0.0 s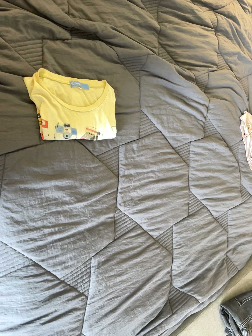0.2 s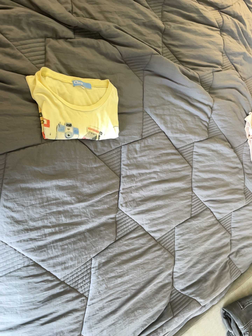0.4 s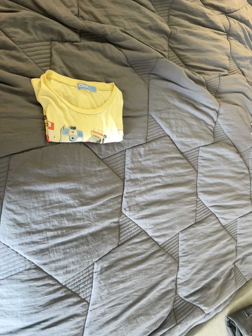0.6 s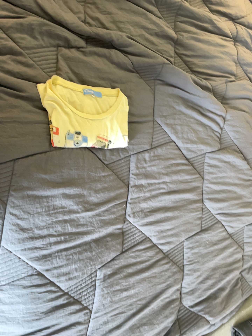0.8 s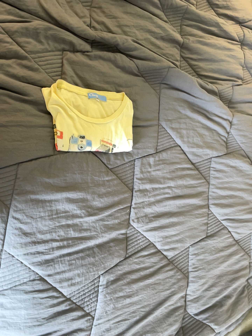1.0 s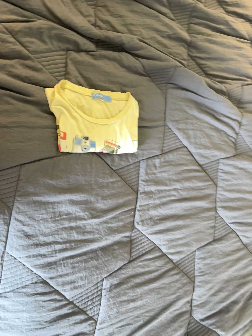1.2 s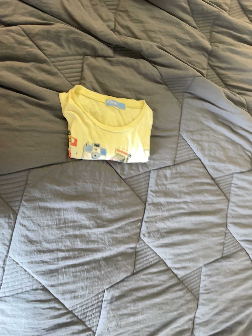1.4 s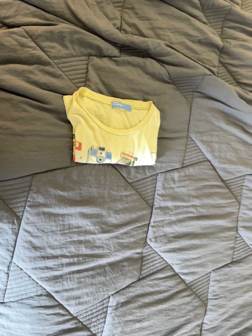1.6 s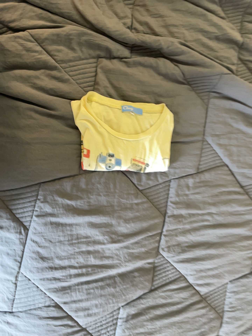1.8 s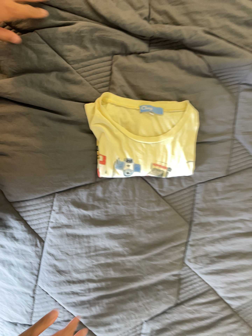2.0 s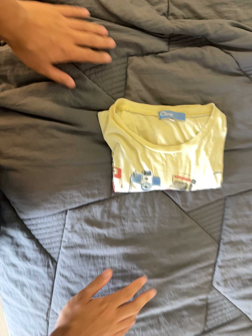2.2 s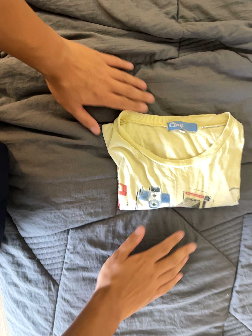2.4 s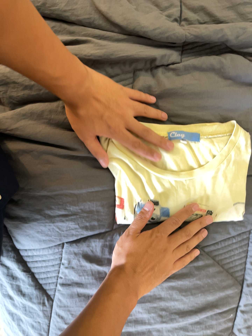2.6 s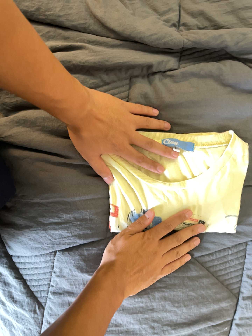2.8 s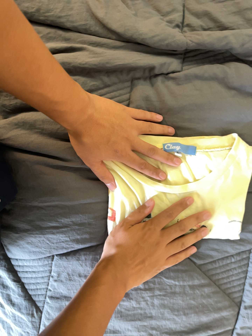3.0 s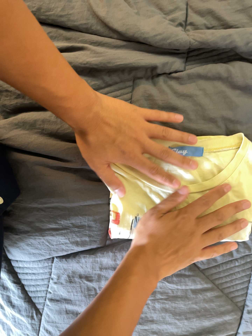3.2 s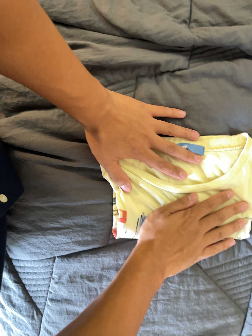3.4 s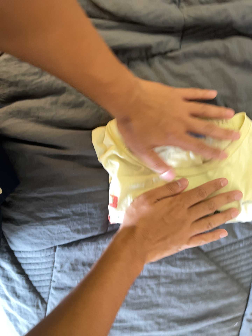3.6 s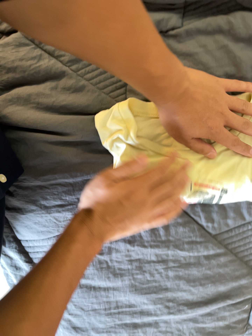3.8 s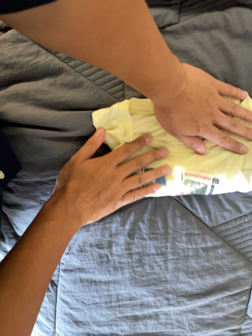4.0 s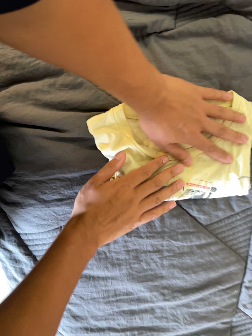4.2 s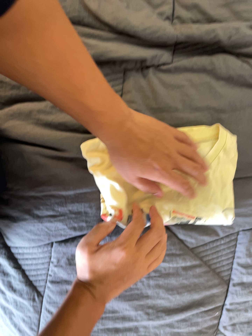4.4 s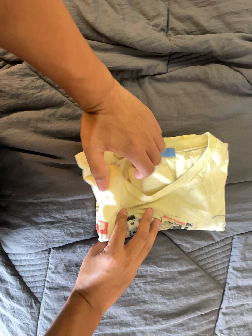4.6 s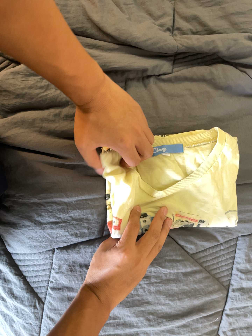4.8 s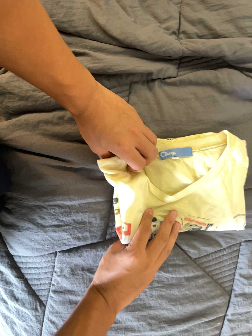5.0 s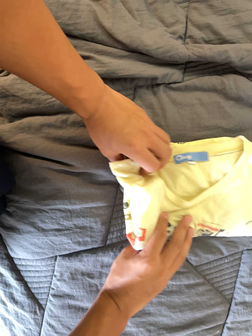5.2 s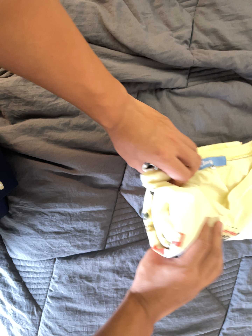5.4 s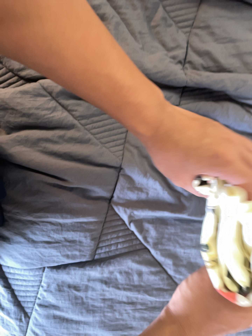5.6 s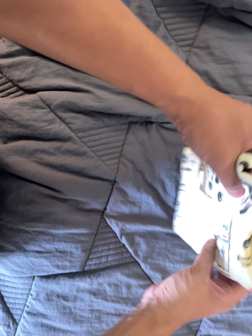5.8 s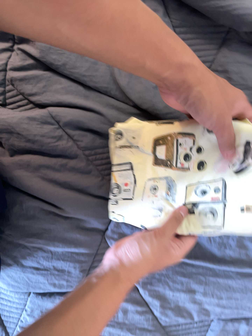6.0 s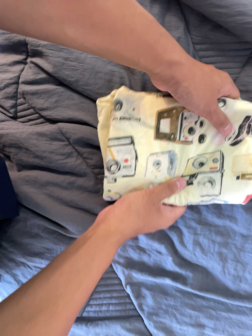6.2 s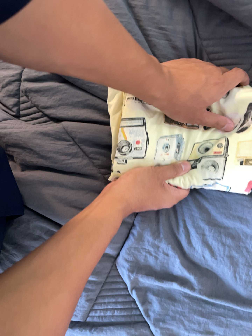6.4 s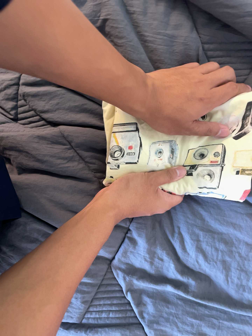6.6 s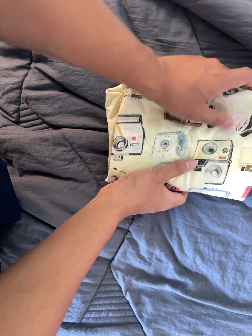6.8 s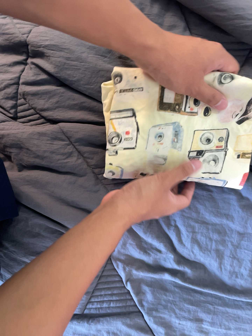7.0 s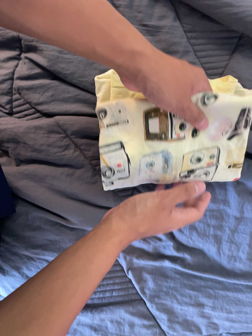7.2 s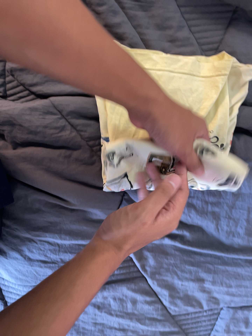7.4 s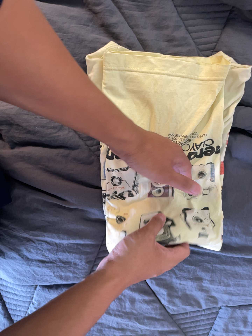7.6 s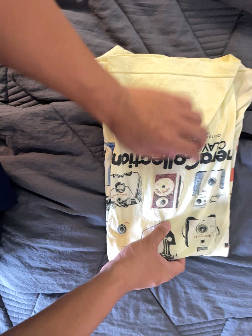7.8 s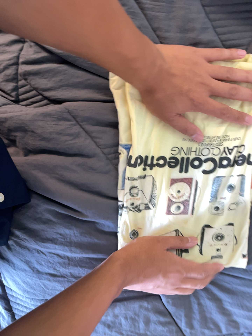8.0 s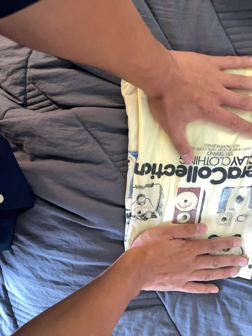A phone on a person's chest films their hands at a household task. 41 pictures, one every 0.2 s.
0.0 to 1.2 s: The camera travels forward, about 7 cm, so what stands in front looms larger.
1.2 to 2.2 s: The camera pans to its left by about 20 degrees. It travels forward, toward the top of its view and to its right, about 24 cm, so what stands in front looms larger.
2.2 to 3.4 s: The camera travels to its right and forward, about 9 cm.
3.4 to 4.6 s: The camera shifts only a little, or ends up much as it began.
4.6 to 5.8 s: The camera travels toward the top of its view, about 12 cm, so close, fixed things drift downward. It rolls about its line of sight by about 15 degrees, and the scene rotates clockwise.
5.8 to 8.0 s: The camera travels forward, about 6 cm, so what stands in front looms larger.
The film runs backward here.
